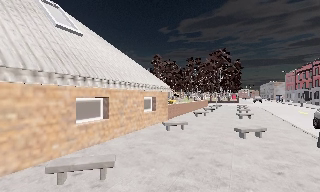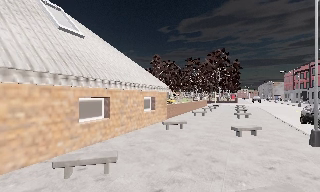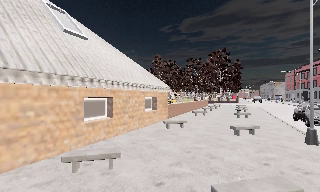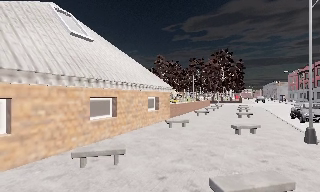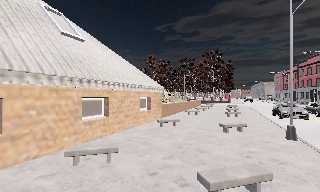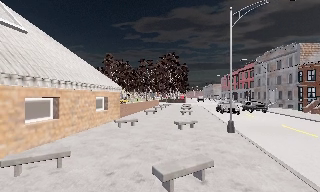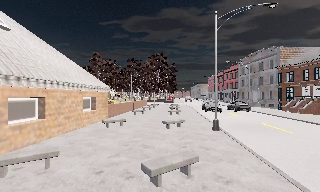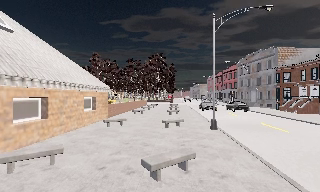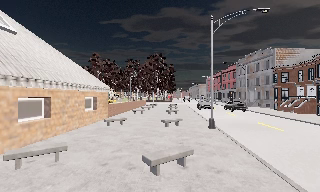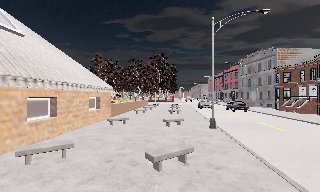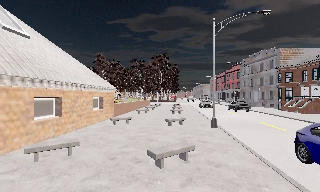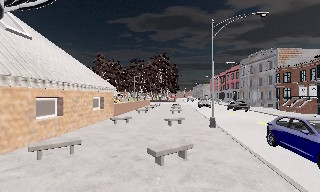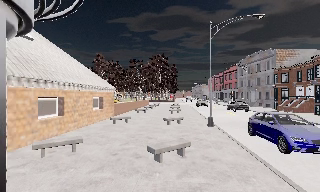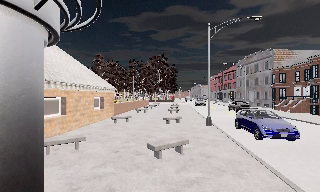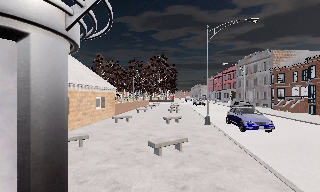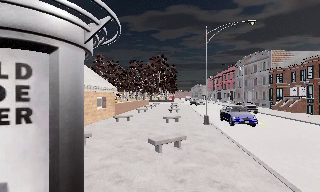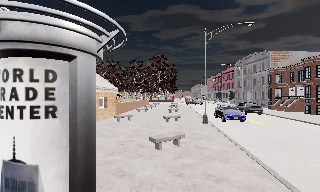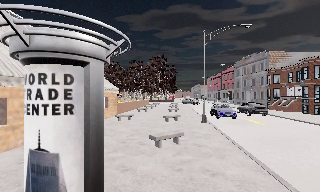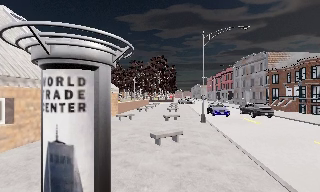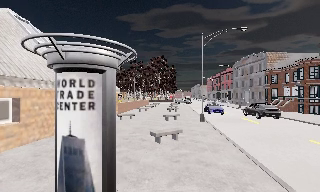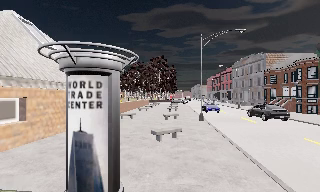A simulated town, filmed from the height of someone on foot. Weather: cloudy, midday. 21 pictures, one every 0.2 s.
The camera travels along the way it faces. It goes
backward.
0.0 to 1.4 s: The camera pans to its right, which is clockwise from overhead, by about 20 degrees. It travels backward, about 2 m, so what stands in front gets smaller.
1.4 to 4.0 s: The camera travels backward, about 3.5 m, so what stands in front gets smaller.
The film runs backward here.
